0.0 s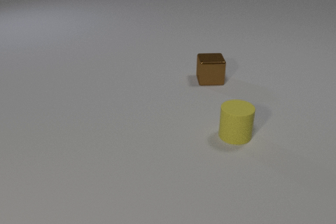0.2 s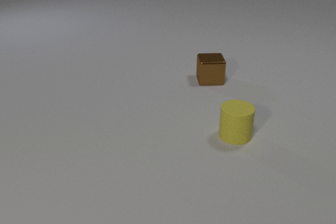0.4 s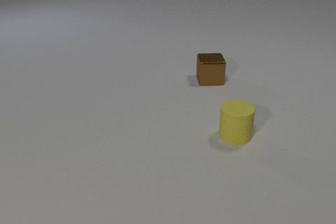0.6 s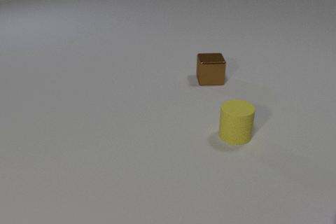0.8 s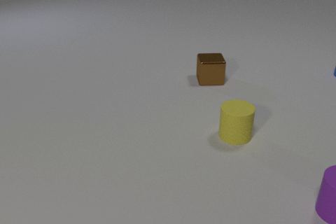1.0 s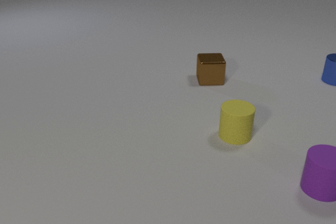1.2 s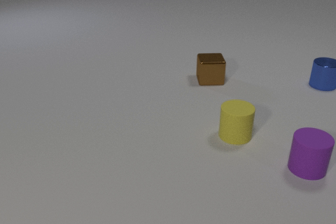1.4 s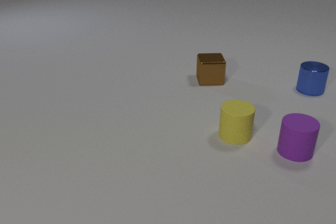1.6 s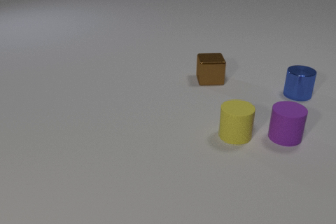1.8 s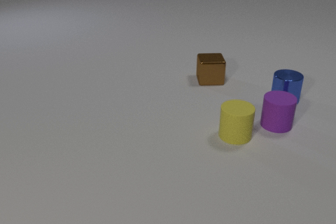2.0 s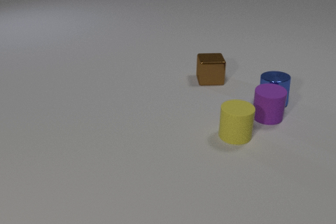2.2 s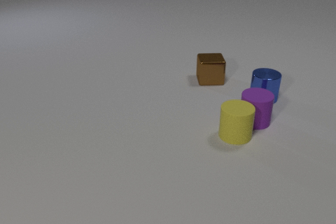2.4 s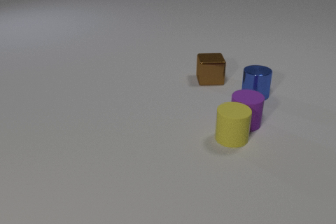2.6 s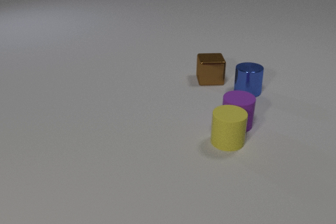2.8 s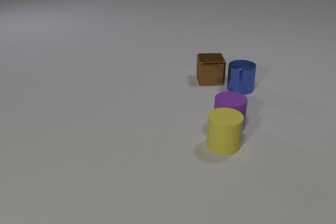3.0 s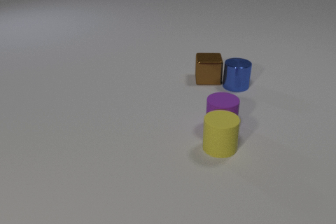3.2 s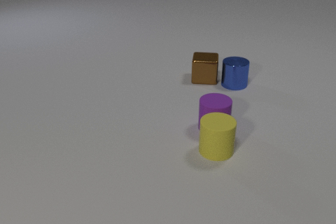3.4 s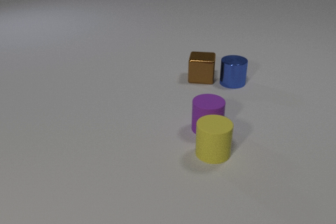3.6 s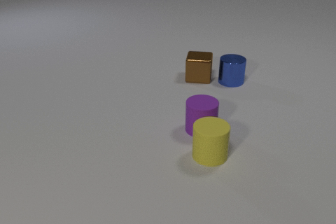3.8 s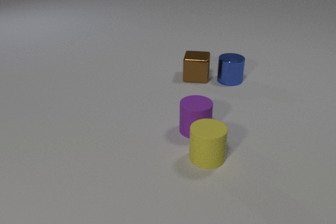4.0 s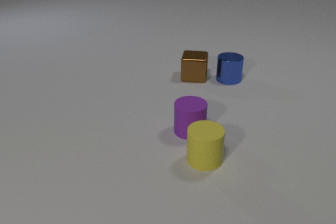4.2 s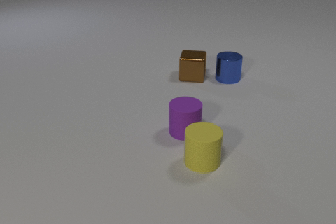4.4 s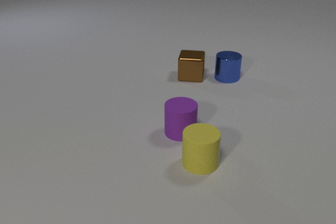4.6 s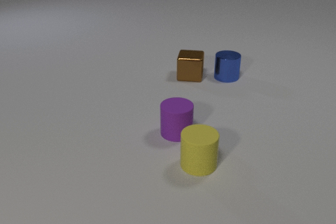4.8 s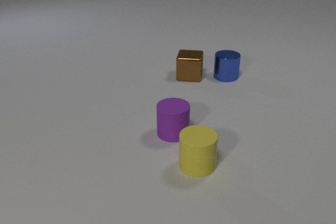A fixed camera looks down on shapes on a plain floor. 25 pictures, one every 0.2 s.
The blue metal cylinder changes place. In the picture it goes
to the left.
The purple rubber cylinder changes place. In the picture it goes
to the left.
0.0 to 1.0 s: The purple rubber cylinder comes in at the right edge, slides away from the camera and to the left. The blue metal cylinder comes in at the right edge, slides toward the camera and to the left.
1.0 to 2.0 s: The purple rubber cylinder slides away from the camera and to the left. The blue metal cylinder slides toward the camera and to the left. The purple rubber cylinder and the blue metal cylinder collide.
2.0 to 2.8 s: The purple rubber cylinder slides to the left and toward the camera. The blue metal cylinder slides to the left and away from the camera. The yellow rubber cylinder slides toward the camera and to the left. The purple rubber cylinder and the yellow rubber cylinder collide.
2.8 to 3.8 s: The purple rubber cylinder slides to the left. The blue metal cylinder slides away from the camera and to the left. The yellow rubber cylinder slides toward the camera and to the left. The brown metal cube slides to the left. The blue metal cylinder and the brown metal cube collide.
3.8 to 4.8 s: The purple rubber cylinder slides to the left. The blue metal cylinder slides away from the camera. The yellow rubber cylinder slides toward the camera and to the left. The brown metal cube slides to the left.
What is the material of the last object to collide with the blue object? metal.
How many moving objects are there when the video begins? 0.
What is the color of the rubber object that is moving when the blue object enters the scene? purple.
